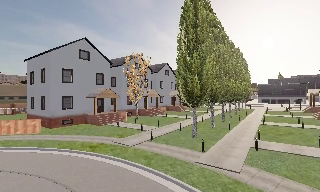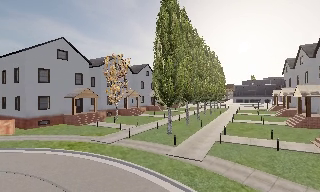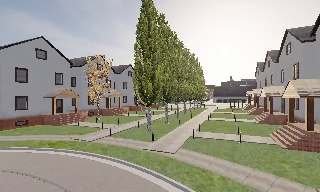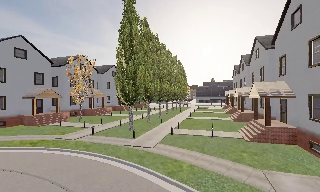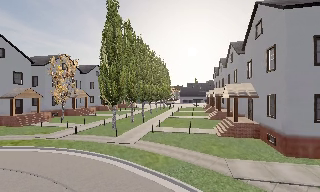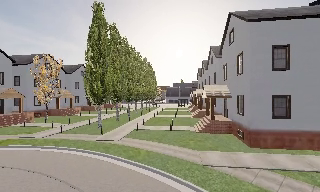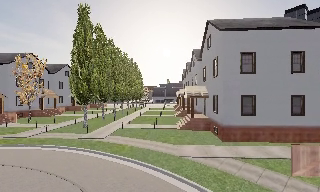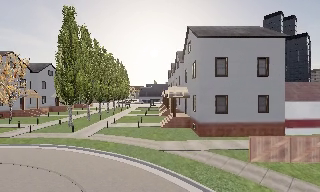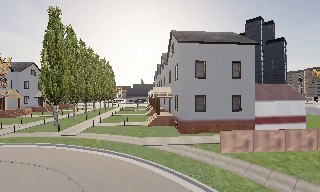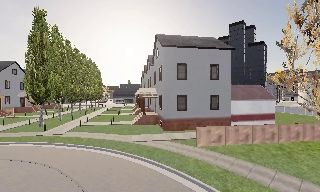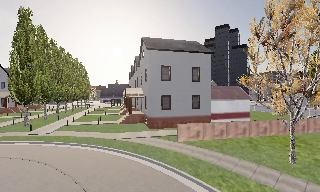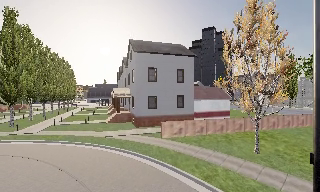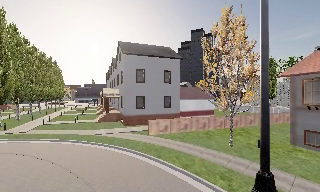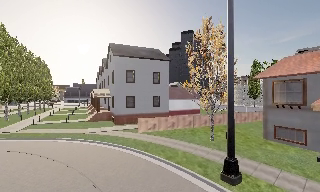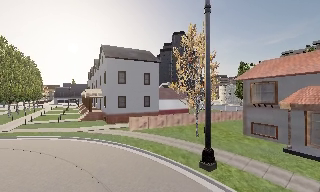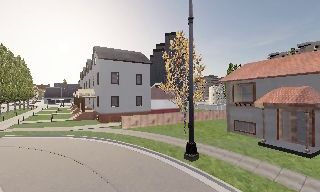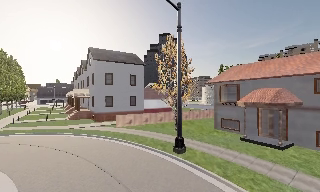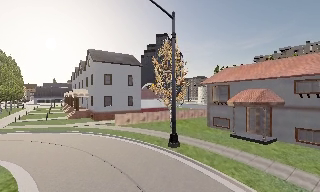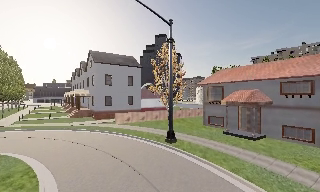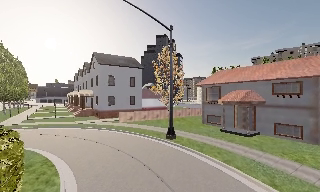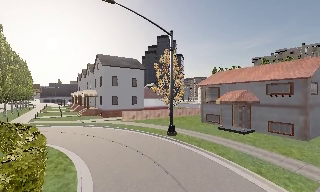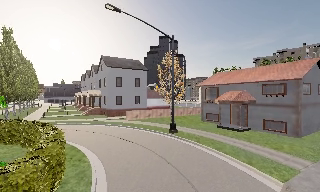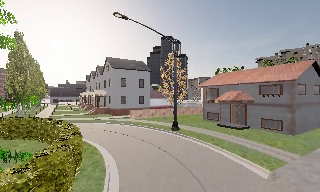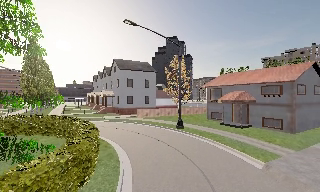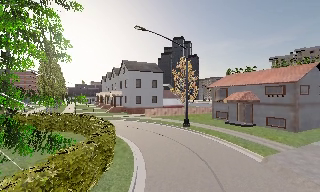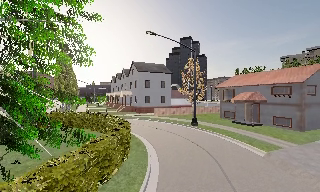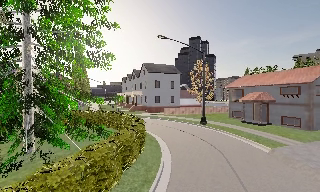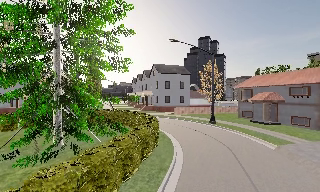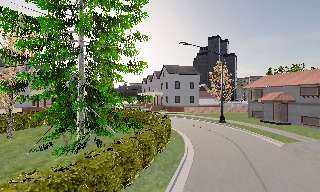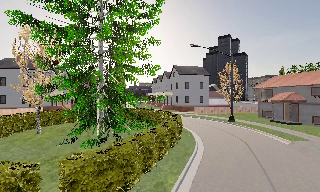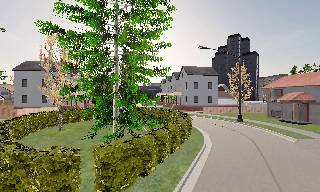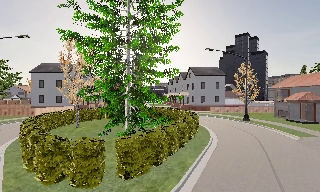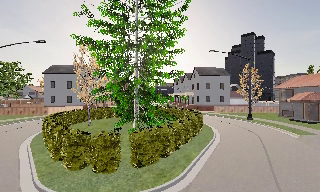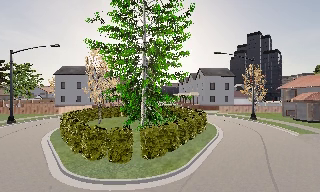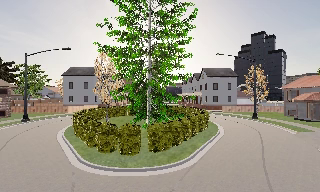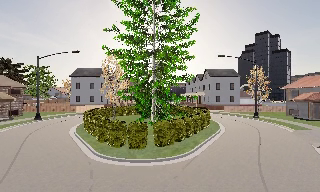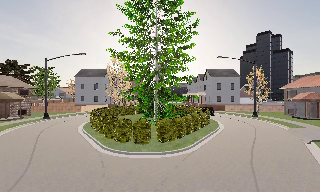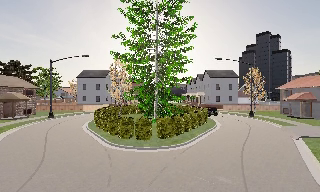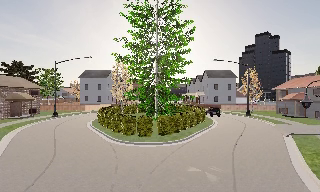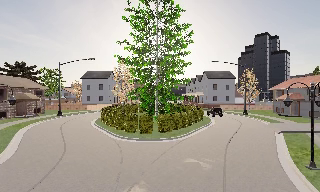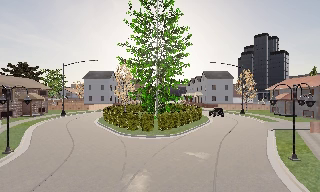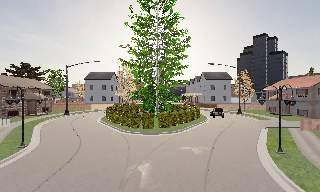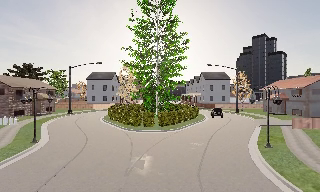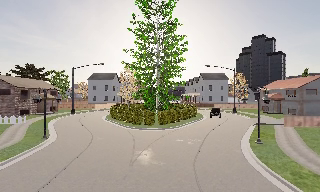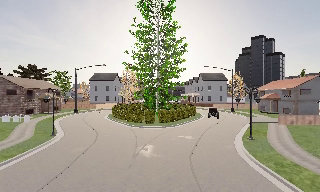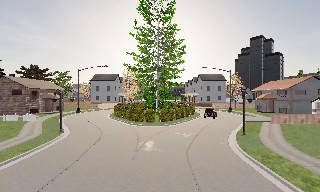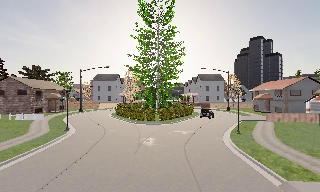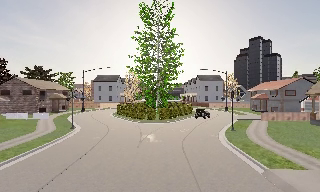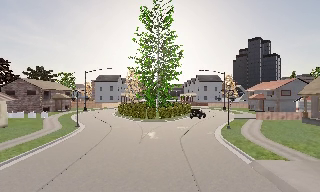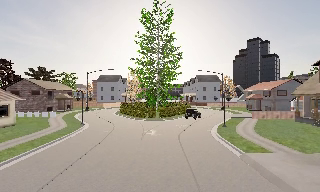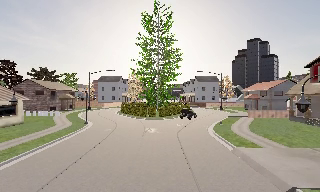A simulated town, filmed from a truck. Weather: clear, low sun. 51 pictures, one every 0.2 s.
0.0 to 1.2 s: The scene slides to the left, as the camera pans about 30 degrees to its right. It travels backward and to its right, about 7 m.
1.2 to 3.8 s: The camera swings to its right by about 35 degrees, and the scene slides to the left. It travels backward, about 16 m.
3.8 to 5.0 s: The camera travels backward, about 7 m, so what stands in front gets smaller.
5.0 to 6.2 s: The camera pans to its left, which is counterclockwise from overhead, by about 20 degrees. It travels backward, about 7 m, so what stands in front gets smaller.
6.2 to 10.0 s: The camera travels backward, about 20 m, so what stands in front gets smaller.
The film runs backward here.
